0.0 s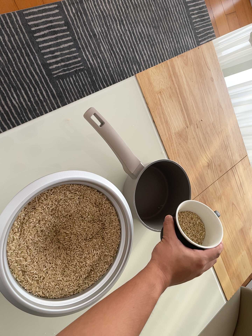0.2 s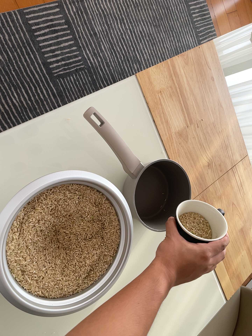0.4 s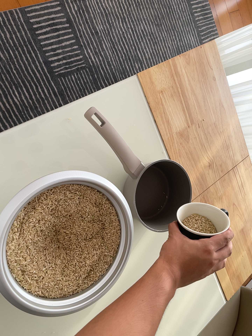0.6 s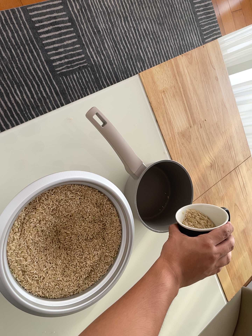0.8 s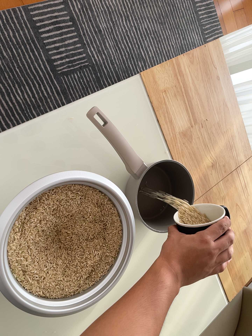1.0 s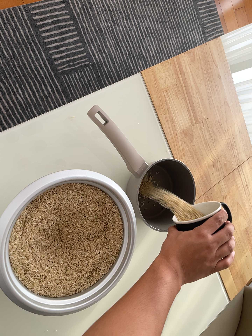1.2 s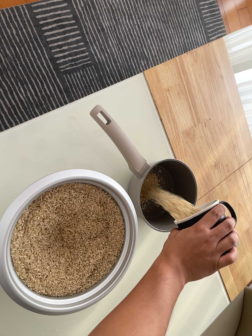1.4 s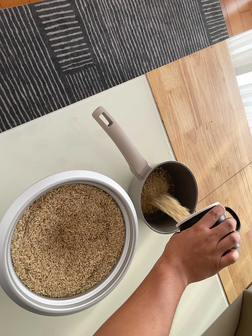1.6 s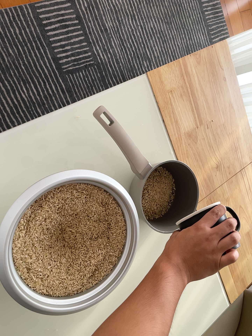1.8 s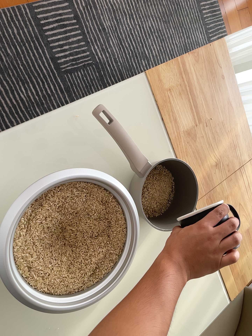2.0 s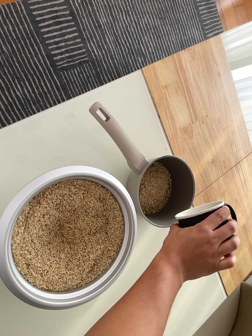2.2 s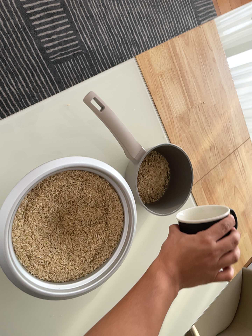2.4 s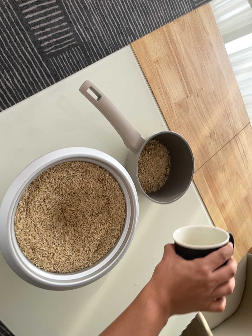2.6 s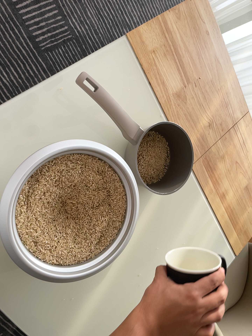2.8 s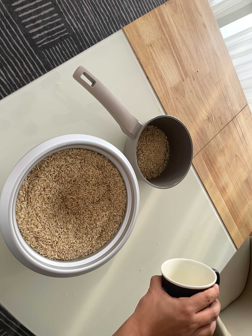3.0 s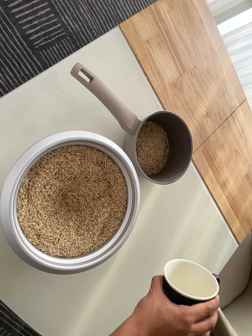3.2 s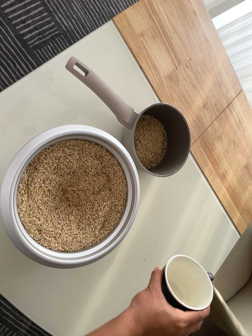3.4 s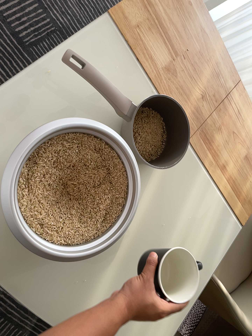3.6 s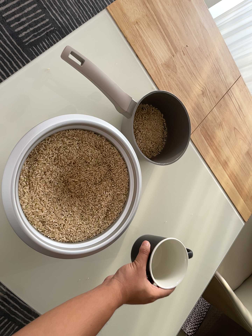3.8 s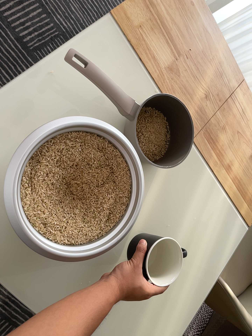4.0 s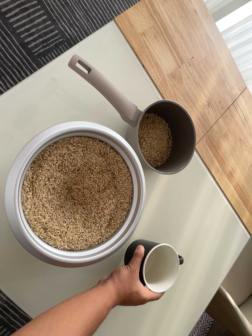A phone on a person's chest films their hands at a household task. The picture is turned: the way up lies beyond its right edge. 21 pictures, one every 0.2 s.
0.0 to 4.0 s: The camera travels toward the bottom of its view, about 6 cm, so close, fixed things drift upward. It rolls about its line of sight by about 10 degrees, and the scene rotates counterclockwise.
The film runs forward here.
